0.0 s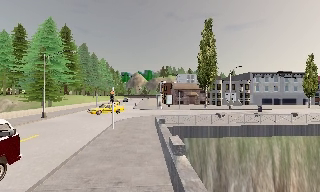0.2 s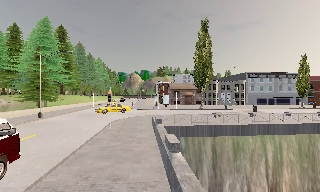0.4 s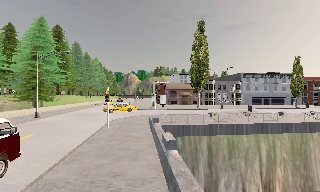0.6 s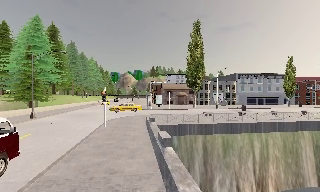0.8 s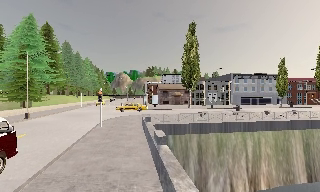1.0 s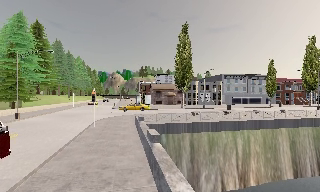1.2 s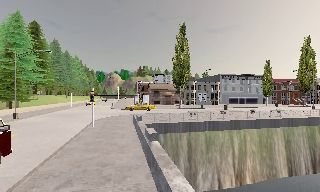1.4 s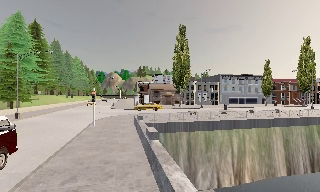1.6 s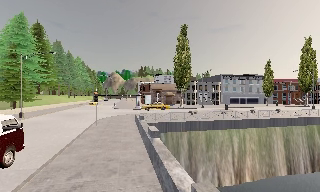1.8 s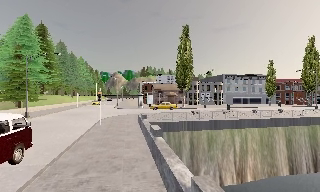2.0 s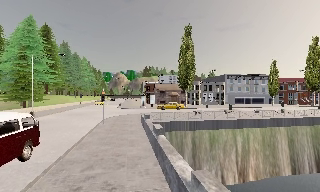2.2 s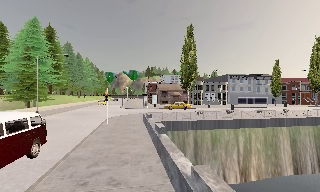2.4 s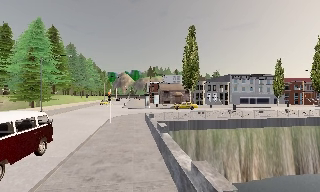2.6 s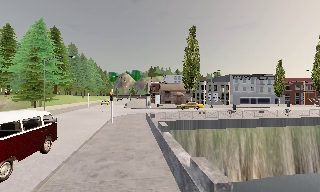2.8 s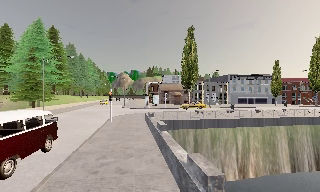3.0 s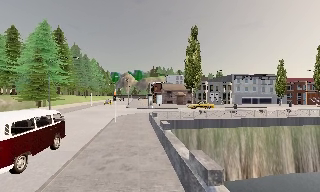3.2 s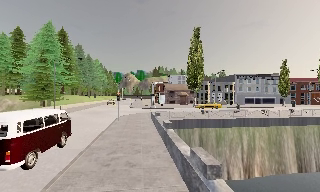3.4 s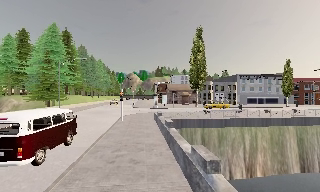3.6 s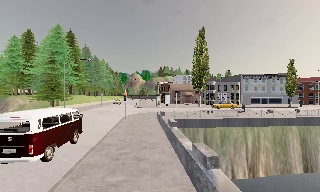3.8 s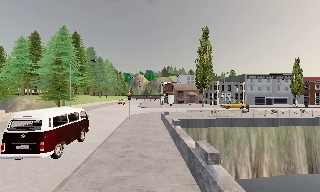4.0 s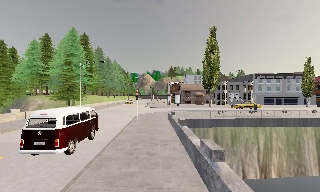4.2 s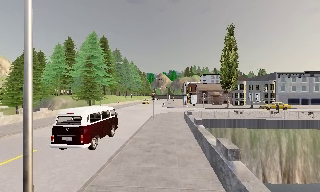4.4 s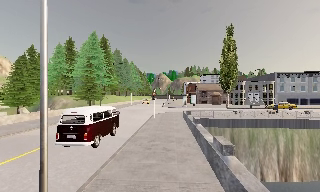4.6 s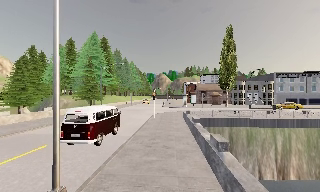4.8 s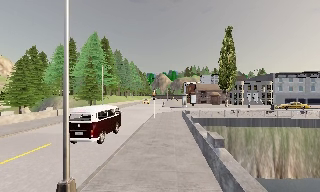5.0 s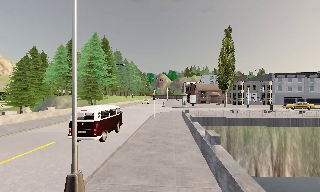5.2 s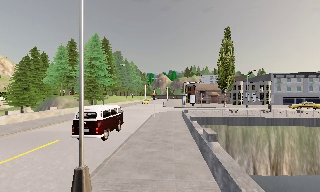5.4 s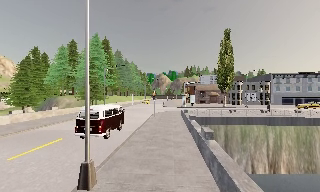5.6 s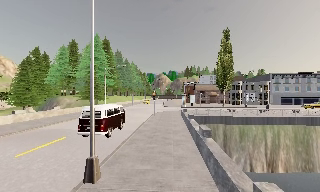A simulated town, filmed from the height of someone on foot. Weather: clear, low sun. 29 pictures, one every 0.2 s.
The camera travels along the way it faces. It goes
backward.
0.0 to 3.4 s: The camera travels backward, about 4 m, so what stands in front gets smaller.
3.4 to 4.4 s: The camera swings to its left by about 10 degrees, and the scene slides to the right. It travels backward, about 1.5 m, so what stands in front gets smaller.
4.4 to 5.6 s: The camera travels backward, about 2 m, so what stands in front gets smaller.
The film runs backward here.
